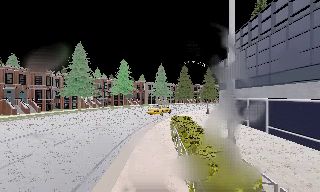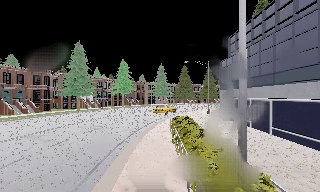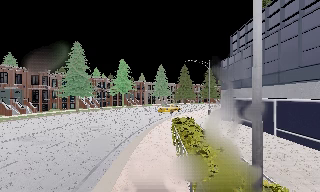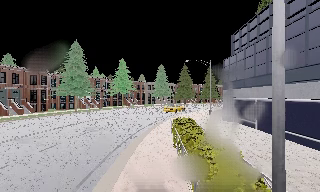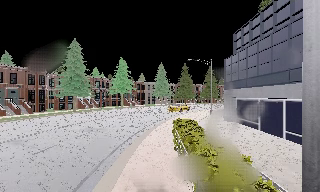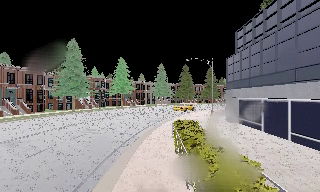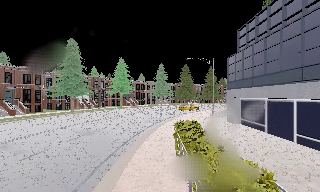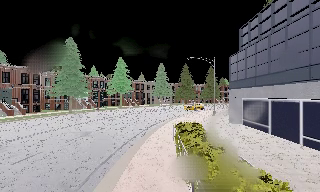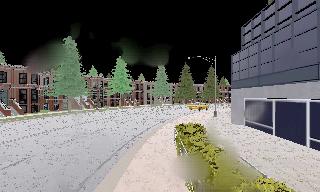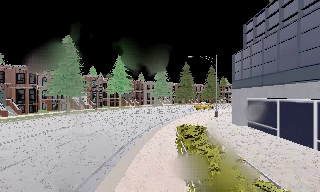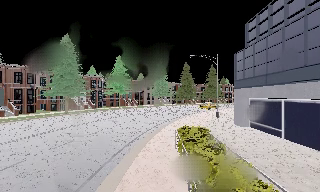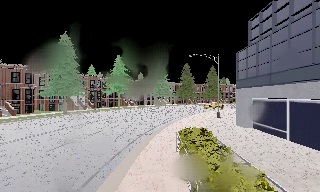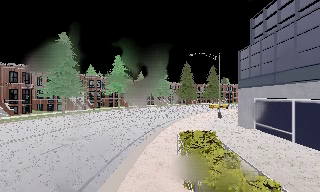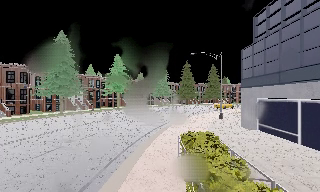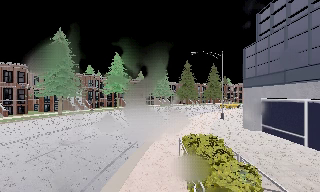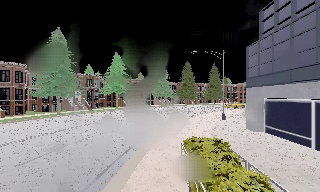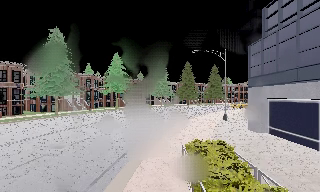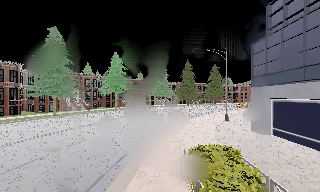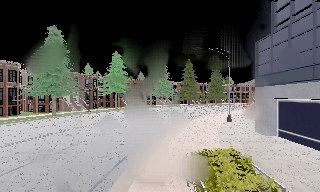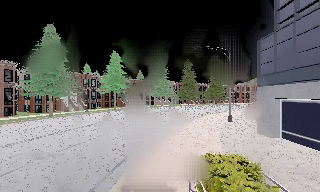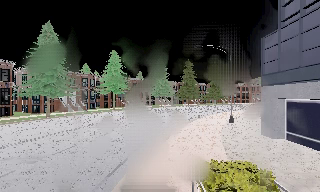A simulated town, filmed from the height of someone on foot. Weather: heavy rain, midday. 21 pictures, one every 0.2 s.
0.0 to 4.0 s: The camera travels forward, about 8 m, so what stands in front looms larger.
The film runs forward here.
